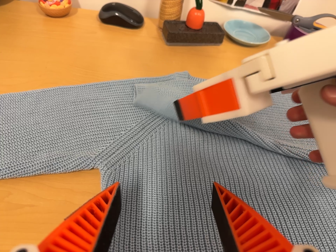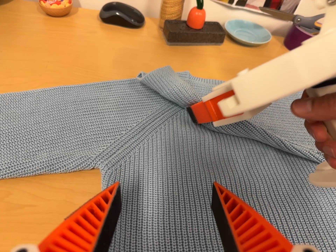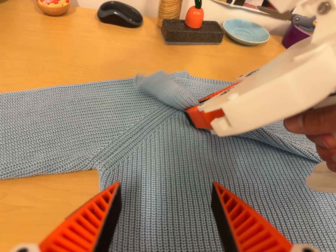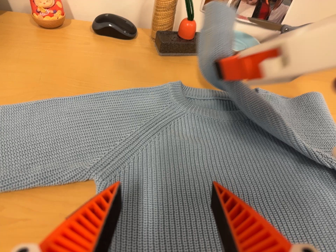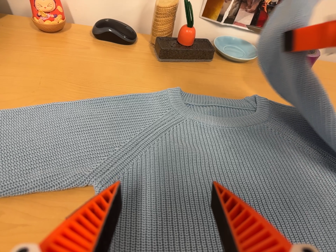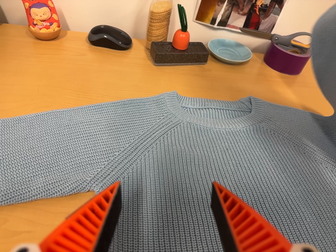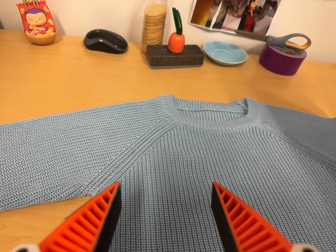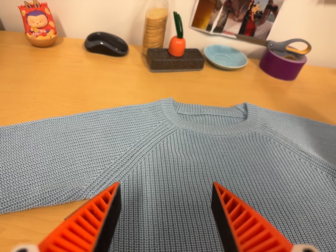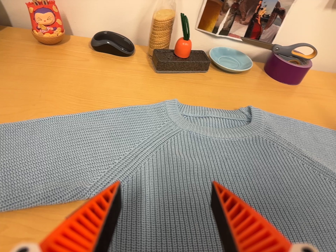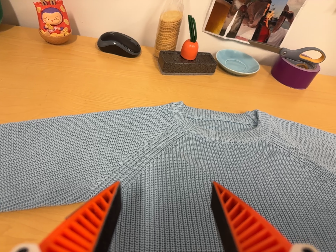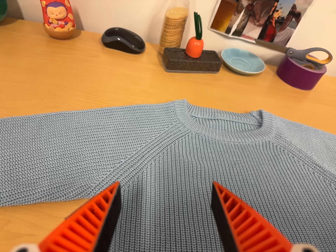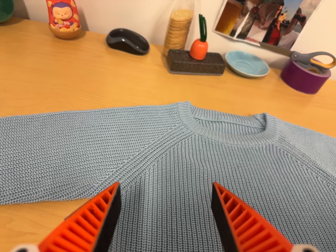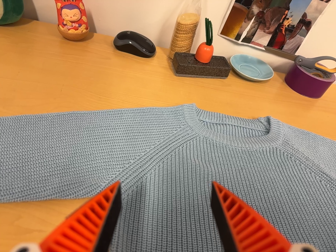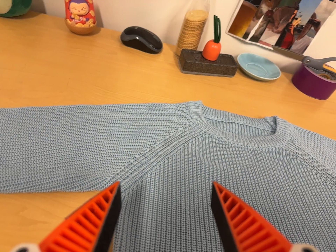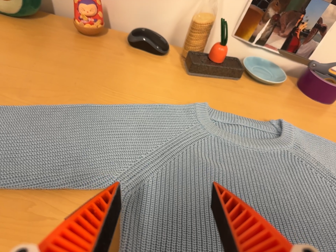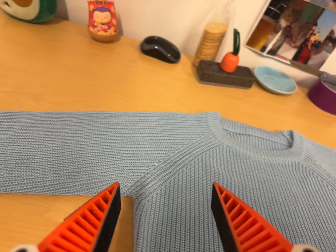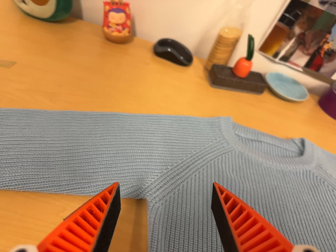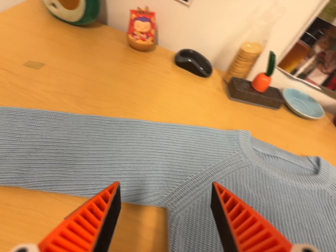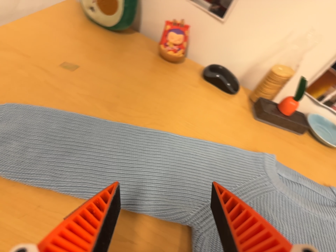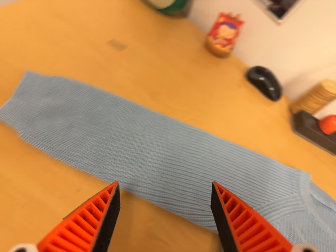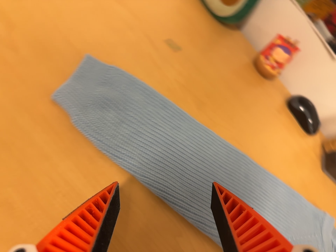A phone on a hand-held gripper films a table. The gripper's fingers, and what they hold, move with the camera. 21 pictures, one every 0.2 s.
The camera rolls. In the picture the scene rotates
clockwise.
0.0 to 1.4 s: The camera shifts only a little, or ends up much as it began.
1.4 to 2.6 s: The camera rolls about its line of sight by about 10 degrees, and the scene rotates clockwise.
2.6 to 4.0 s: The camera travels to its left, about 22 cm, so close, fixed things drift to the right. It rolls about its line of sight by about 40 degrees, and the scene rotates clockwise.
The film runs backward here.
